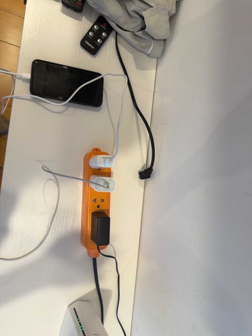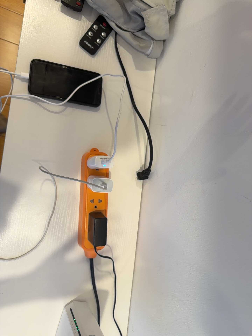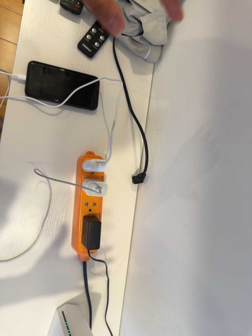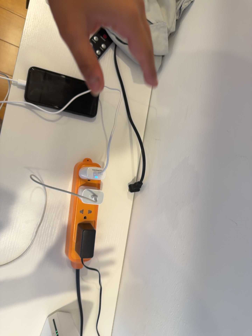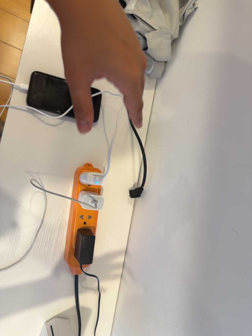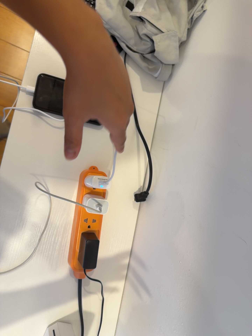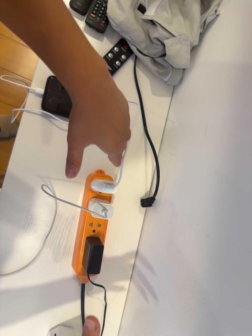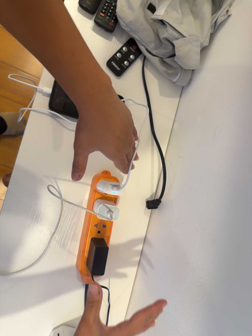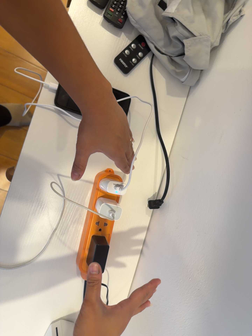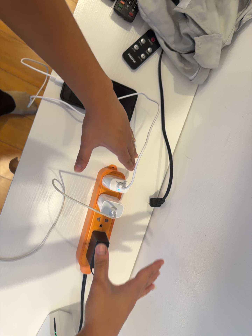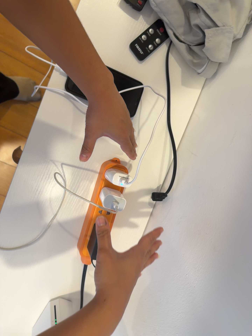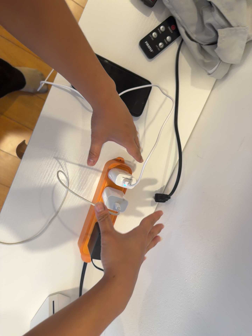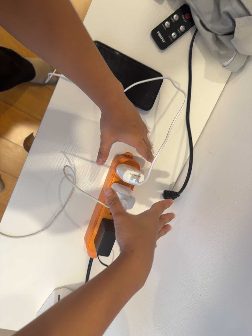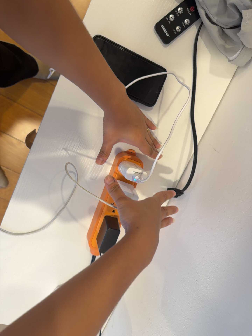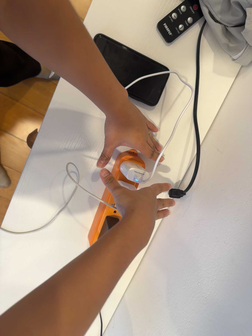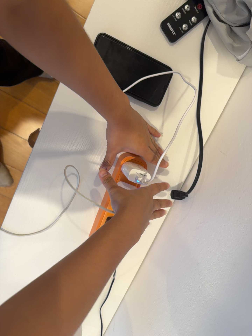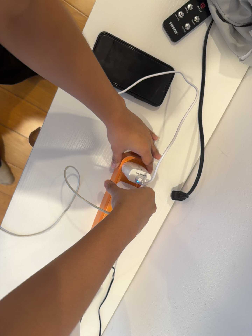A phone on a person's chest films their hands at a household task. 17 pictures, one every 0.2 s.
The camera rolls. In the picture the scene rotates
clockwise.
0.0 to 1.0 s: The camera shifts only a little, or ends up much as it began.
1.0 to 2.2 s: The camera travels toward the top of its view, about 7 cm. Its aim tips toward the bottom of its view by about 10 degrees. It rolls about its line of sight by about 10 degrees, and the scene rotates clockwise.
2.2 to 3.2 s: The camera shifts only a little, or ends up much as it began.
The film runs backward here.
